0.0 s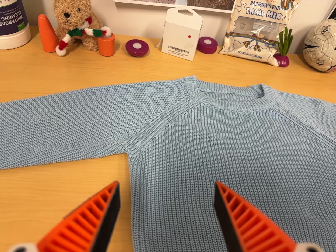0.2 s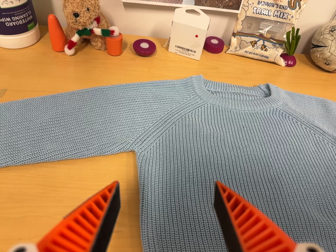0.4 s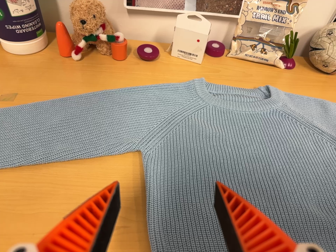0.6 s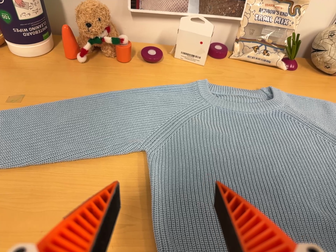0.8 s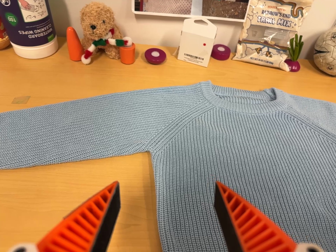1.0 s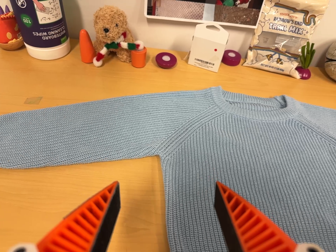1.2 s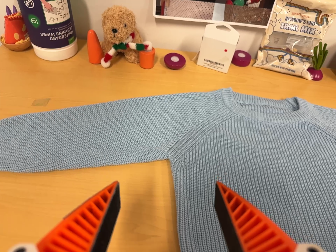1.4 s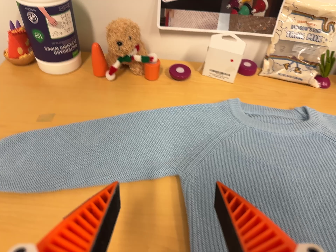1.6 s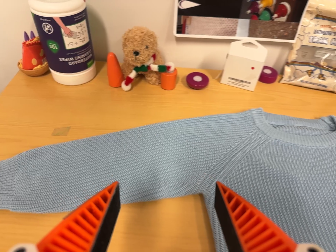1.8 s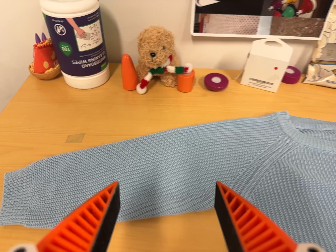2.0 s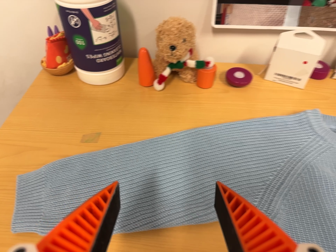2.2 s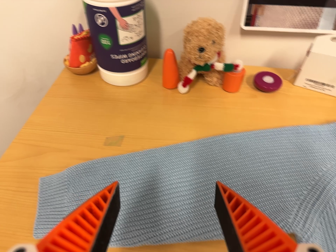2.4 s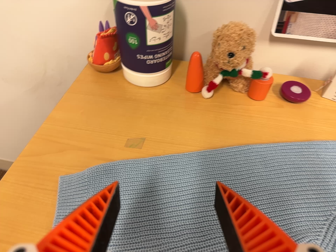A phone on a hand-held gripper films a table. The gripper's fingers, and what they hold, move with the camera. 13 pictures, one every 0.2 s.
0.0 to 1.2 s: The camera shifts only a little, or ends up much as it began.
1.2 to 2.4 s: The camera pans to its left by about 10 degrees. It travels to its left, forward and toward the top of its view, about 18 cm, so close, fixed things drift to the right.
The film runs backward here.
